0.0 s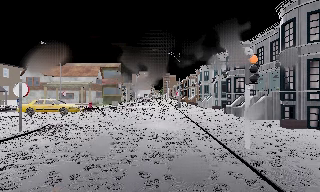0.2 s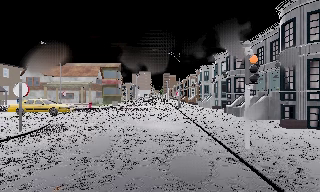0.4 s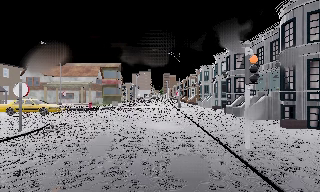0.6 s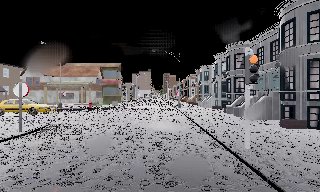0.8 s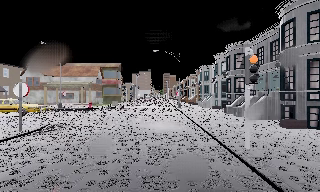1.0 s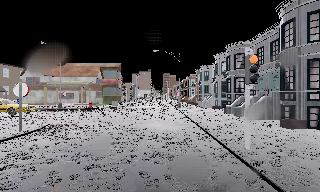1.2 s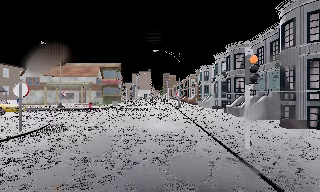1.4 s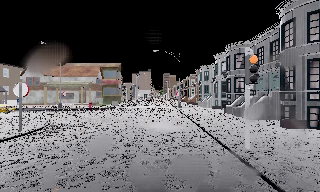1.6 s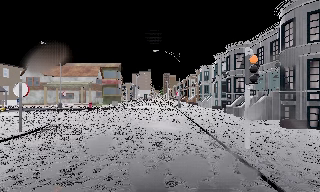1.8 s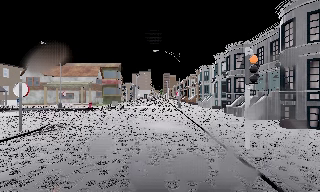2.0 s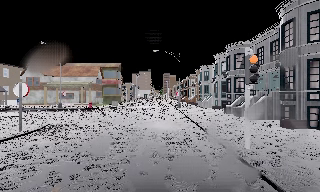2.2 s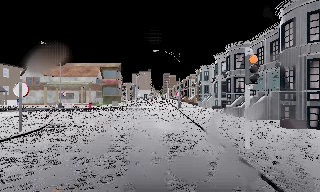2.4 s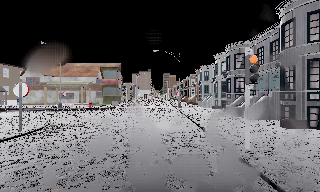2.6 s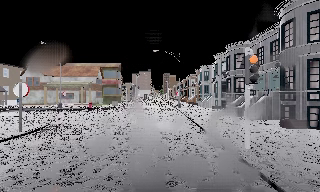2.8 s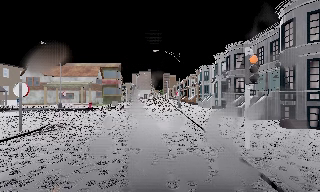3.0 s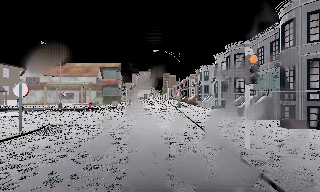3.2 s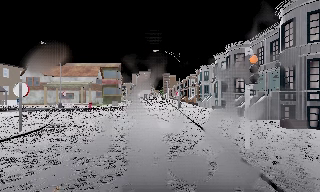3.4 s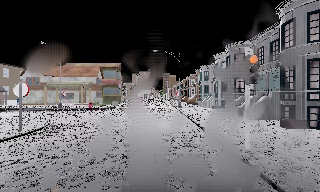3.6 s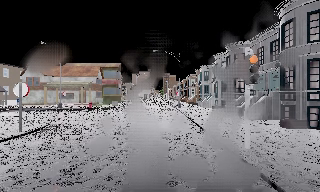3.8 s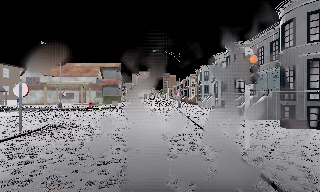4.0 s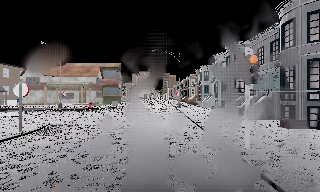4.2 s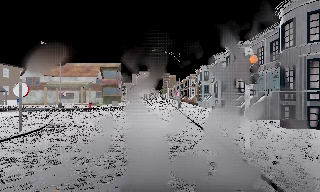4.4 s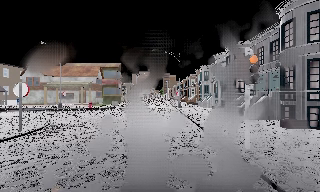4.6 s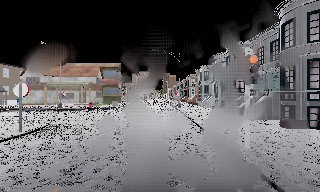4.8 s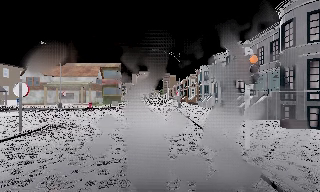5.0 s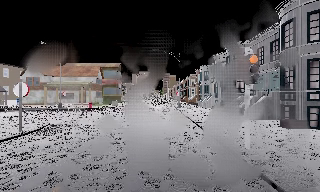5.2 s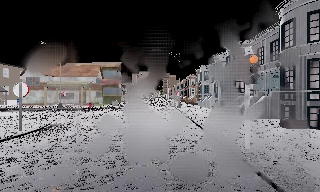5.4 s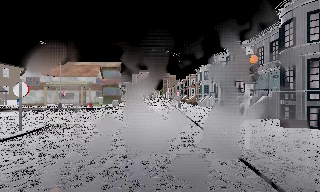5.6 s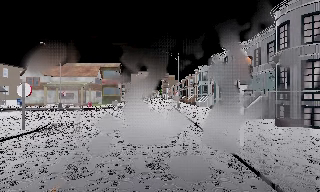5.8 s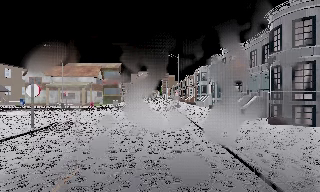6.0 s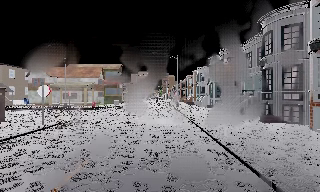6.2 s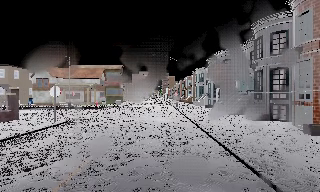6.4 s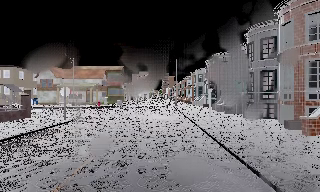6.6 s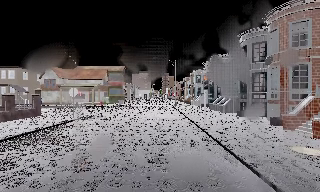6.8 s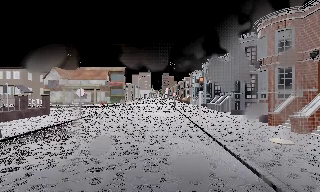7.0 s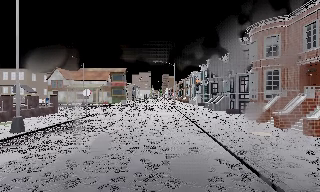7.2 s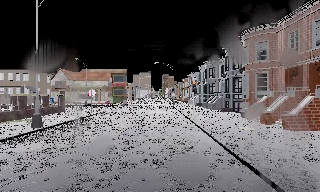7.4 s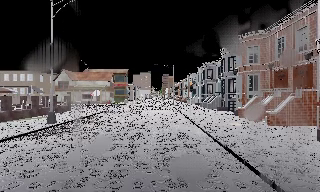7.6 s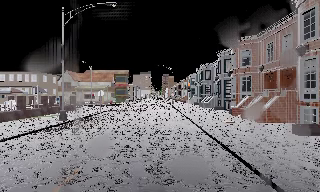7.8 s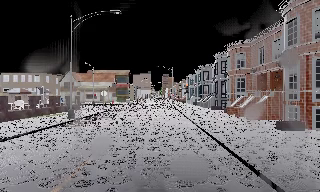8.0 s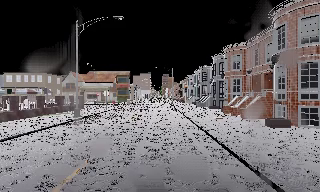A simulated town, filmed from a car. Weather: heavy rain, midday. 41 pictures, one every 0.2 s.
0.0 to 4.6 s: The camera keeps its place and its aim.
4.6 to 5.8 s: The camera travels backward, about 1 m, so what stands in front gets smaller. It gains speed.
5.8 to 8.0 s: The camera travels backward, about 11 m, so what stands in front gets smaller.
The film runs backward here.
